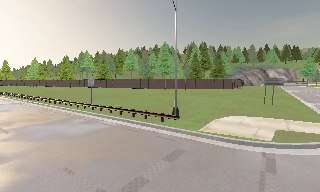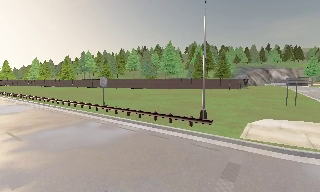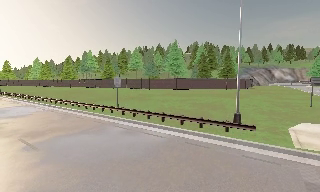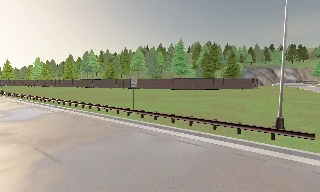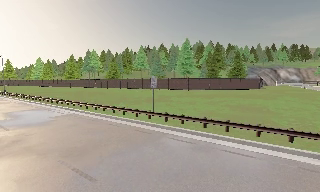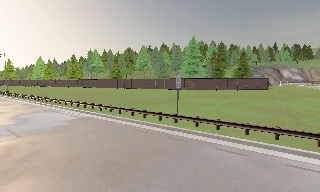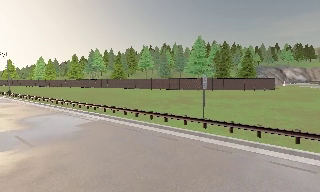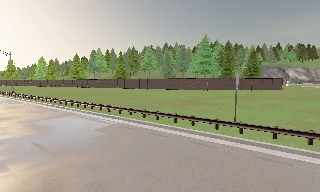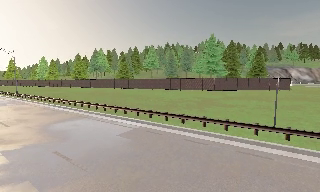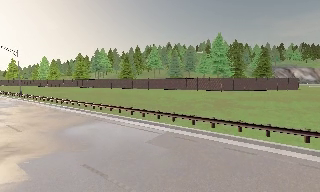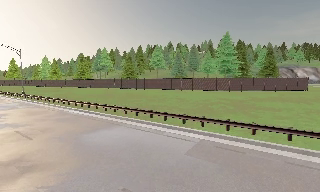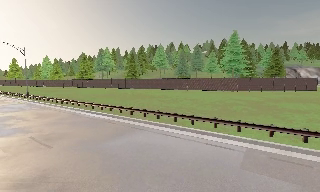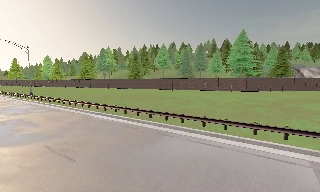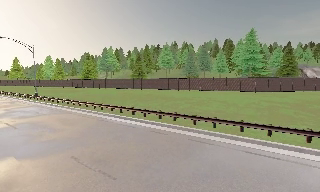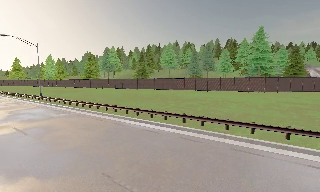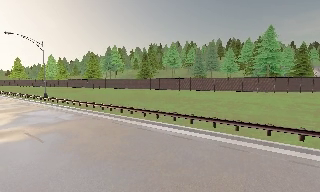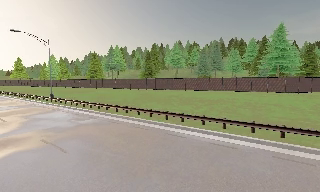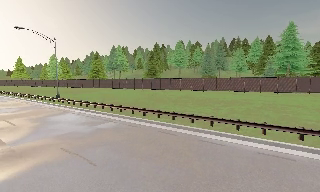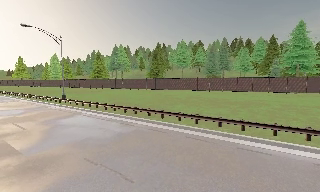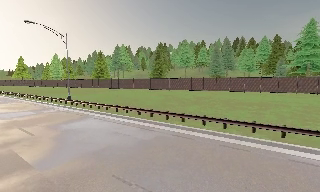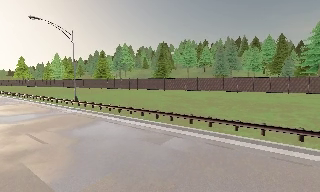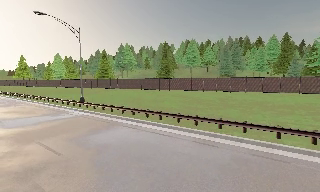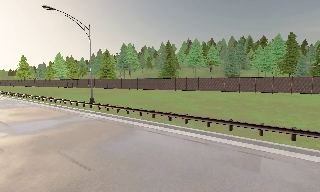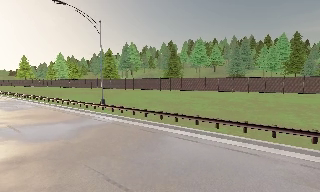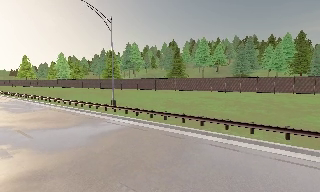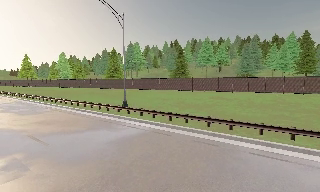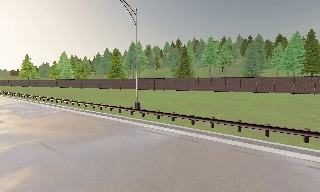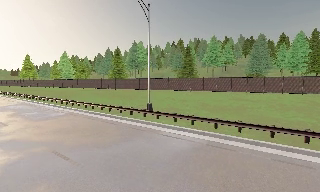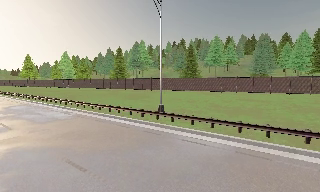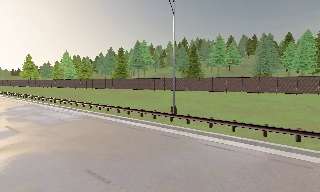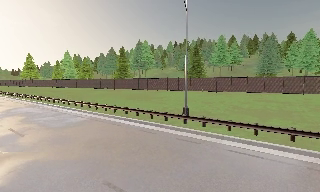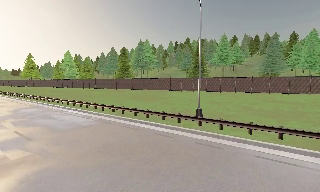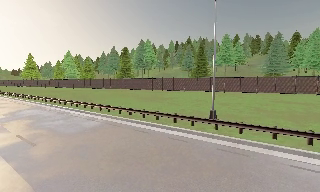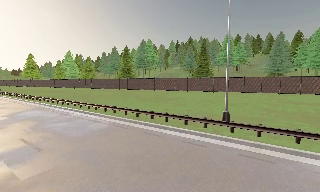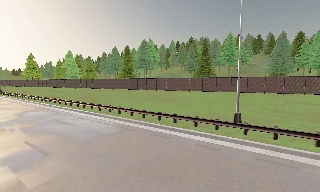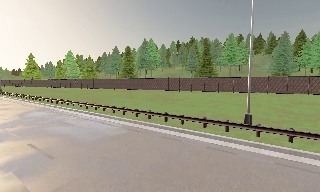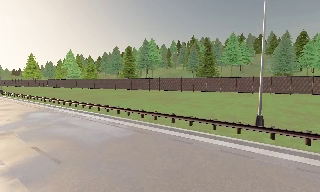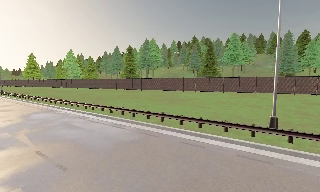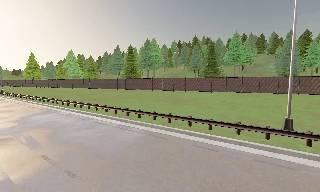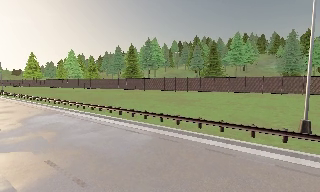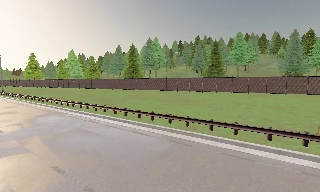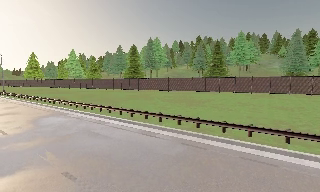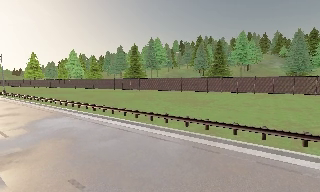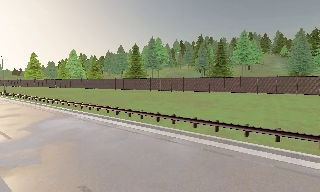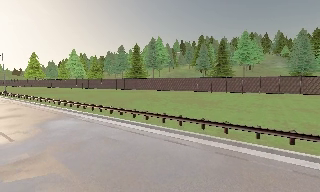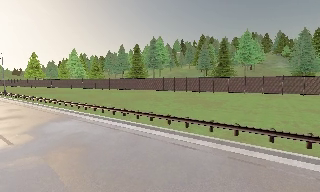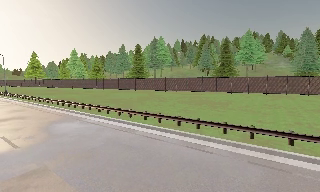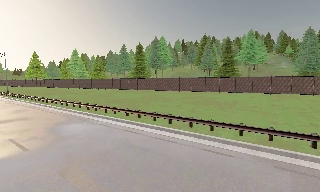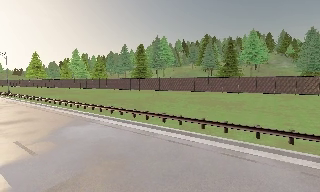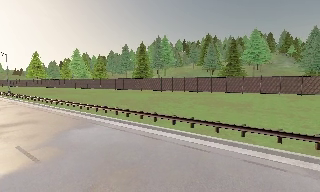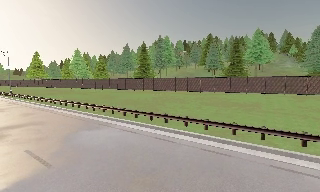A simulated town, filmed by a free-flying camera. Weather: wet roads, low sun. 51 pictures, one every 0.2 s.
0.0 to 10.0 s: The camera travels to its left and forward, about 55 m, so close, fixed things drift to the right. It loses speed.
The film runs forward here.
